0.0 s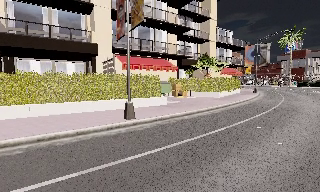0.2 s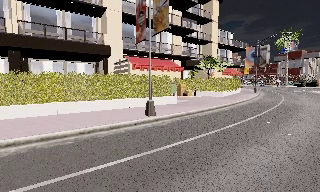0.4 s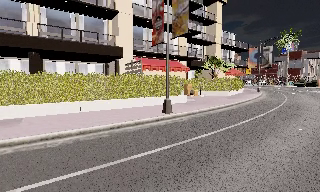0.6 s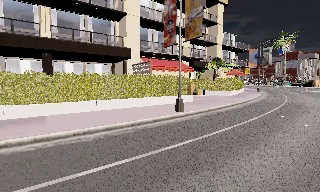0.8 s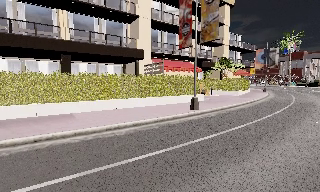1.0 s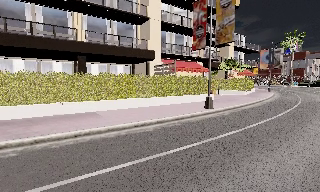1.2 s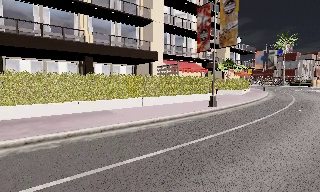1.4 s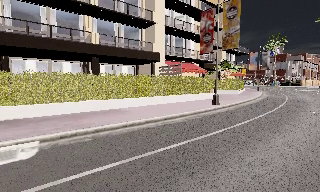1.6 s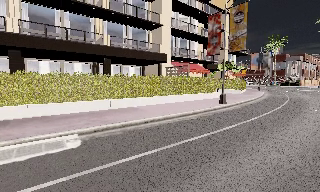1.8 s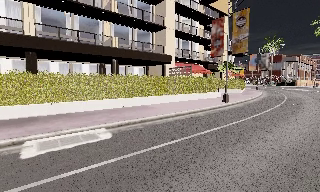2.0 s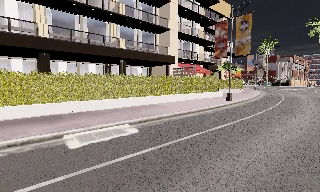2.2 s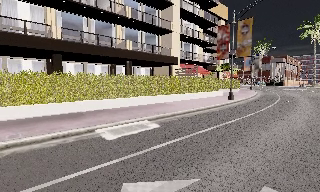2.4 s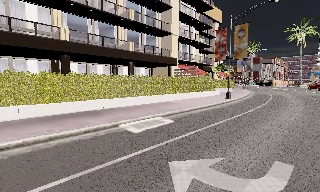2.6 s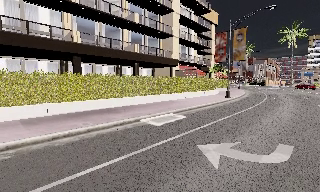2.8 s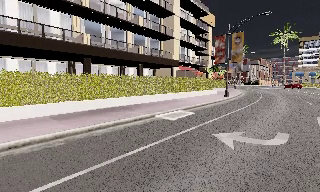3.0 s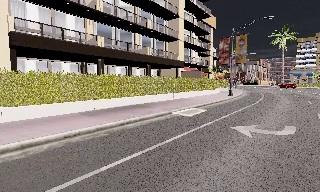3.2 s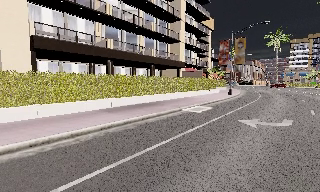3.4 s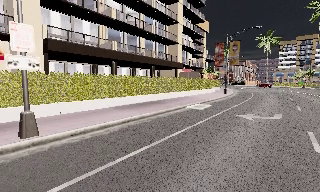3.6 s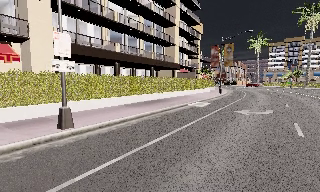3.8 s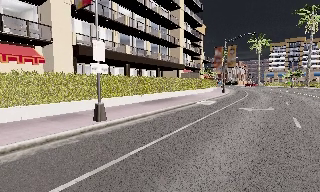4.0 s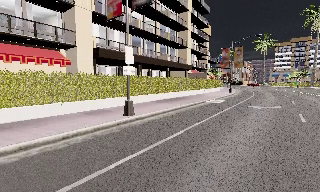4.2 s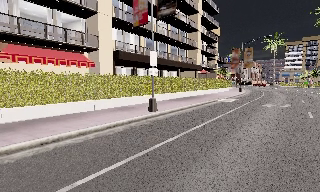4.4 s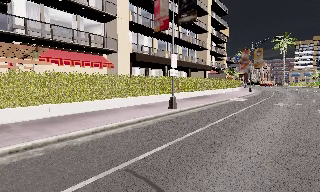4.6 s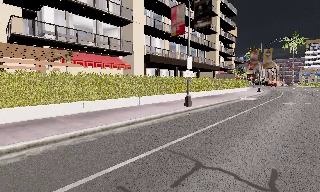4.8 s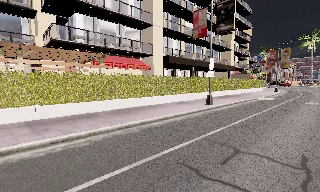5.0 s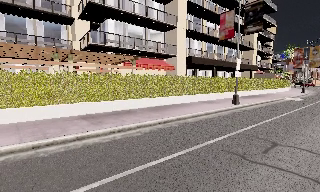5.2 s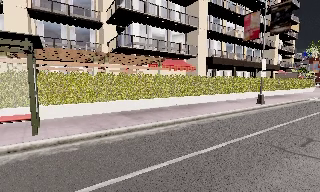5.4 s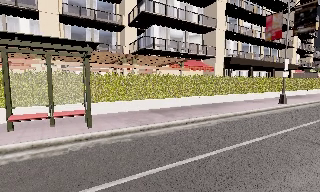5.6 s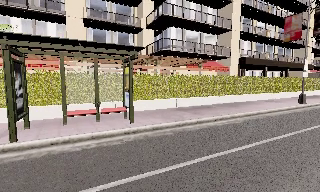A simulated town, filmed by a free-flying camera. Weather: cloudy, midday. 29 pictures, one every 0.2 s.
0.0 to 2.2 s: The camera travels to its left and backward, about 11 m, so close, fixed things drift to the right.
2.2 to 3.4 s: The camera pans to its right, which is clockwise from overhead, by about 10 degrees. It travels to its left and backward, about 8 m, so close, fixed things drift to the right.
3.4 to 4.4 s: The camera travels backward and to its left, about 6 m, so what stands in front gets smaller.
4.4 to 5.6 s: The camera swings to its left by about 20 degrees, and the scene slides to the right. It travels to its left and backward, about 7 m, so close, fixed things drift to the right.
The film runs forward here.
